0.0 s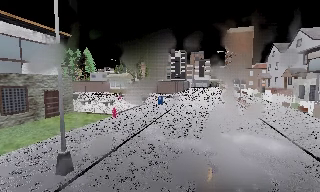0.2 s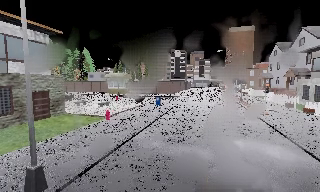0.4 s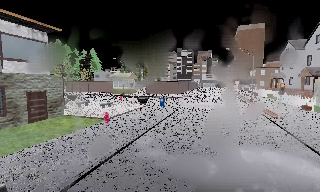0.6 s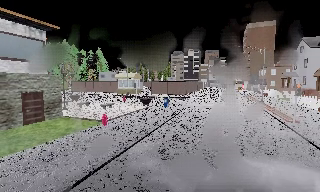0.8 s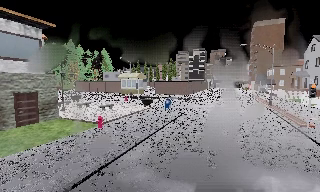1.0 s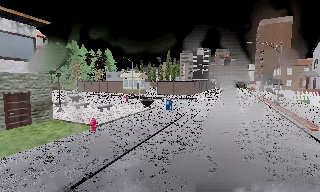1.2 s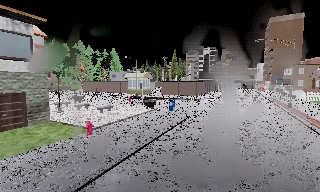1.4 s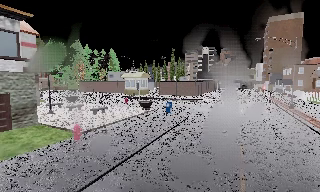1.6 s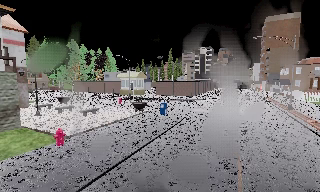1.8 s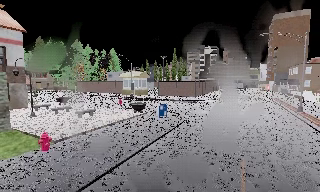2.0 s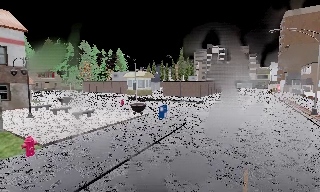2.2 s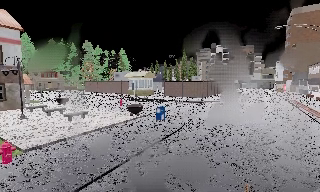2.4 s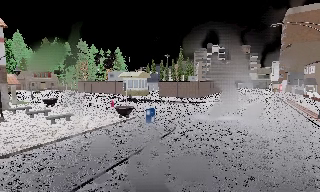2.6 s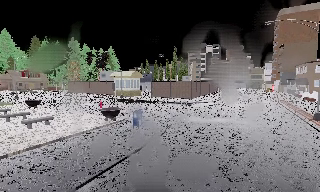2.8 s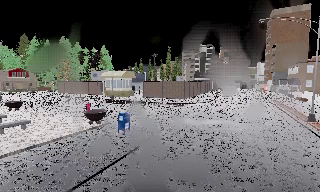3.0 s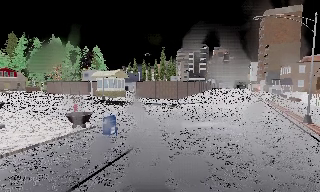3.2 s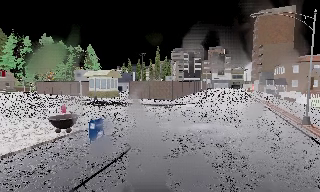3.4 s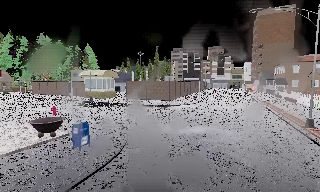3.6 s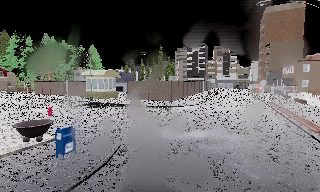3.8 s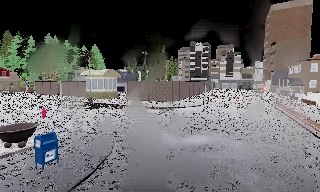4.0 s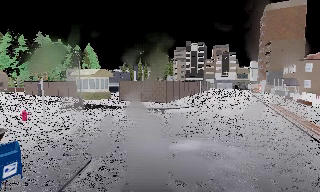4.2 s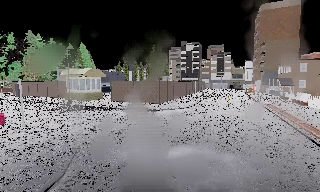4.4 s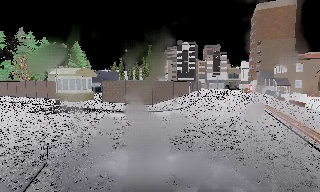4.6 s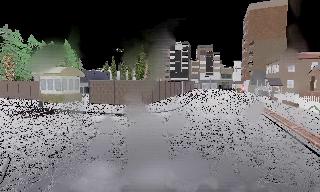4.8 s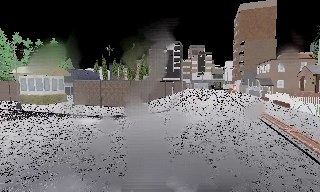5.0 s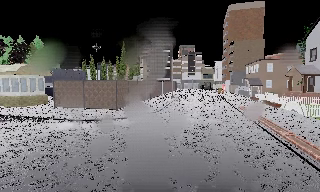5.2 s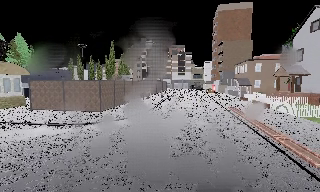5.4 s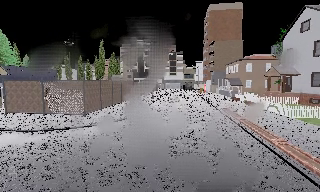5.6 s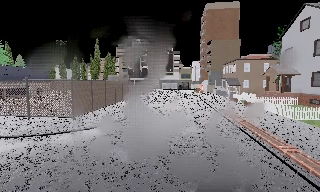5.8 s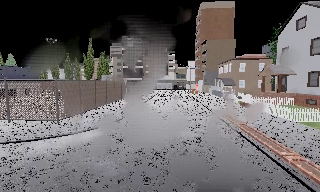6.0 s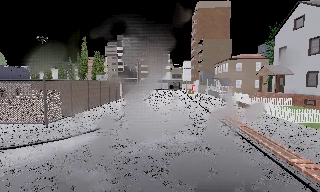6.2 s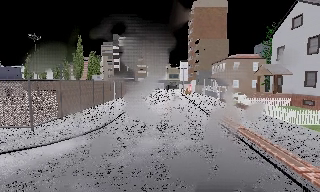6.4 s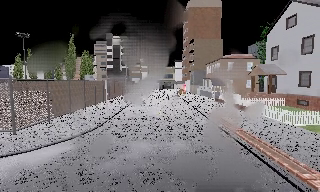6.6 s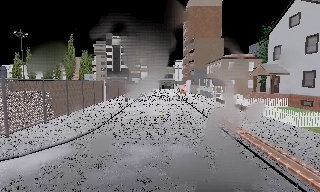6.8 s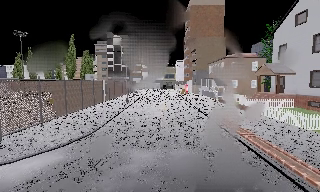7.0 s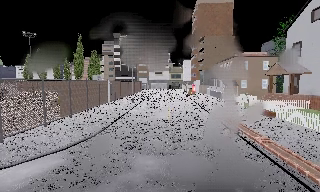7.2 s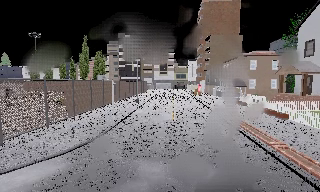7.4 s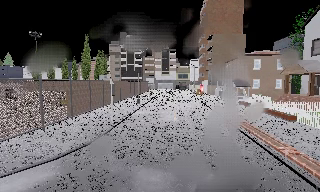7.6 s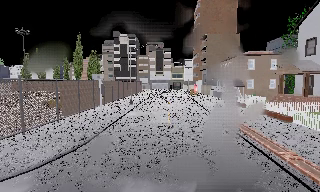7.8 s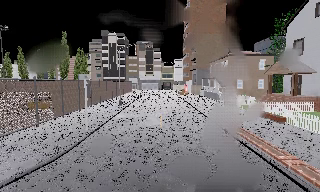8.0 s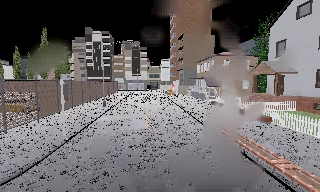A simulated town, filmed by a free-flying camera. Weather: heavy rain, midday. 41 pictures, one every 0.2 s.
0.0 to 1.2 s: The camera pans to its left, which is counterclockwise from overhead, by about 10 degrees. It travels forward and to its right, about 6 m, so what stands in front looms larger.
1.2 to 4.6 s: The camera travels forward and to its right, about 15 m, so what stands in front looms larger.
4.6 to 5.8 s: The camera swings to its right by about 15 degrees, and the scene slides to the left. It travels forward, about 6 m, so what stands in front looms larger.
5.8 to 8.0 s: The camera travels forward, about 6 m, so what stands in front looms larger.
The film runs backward here.
